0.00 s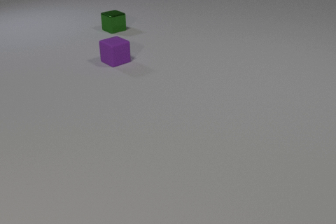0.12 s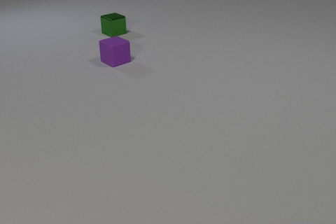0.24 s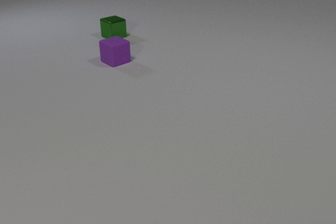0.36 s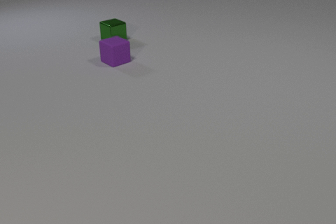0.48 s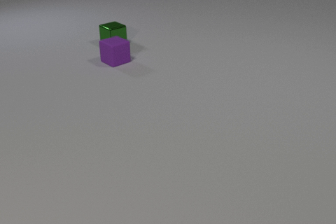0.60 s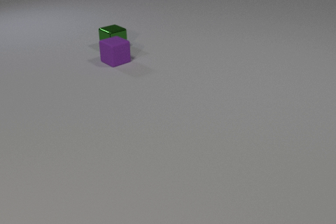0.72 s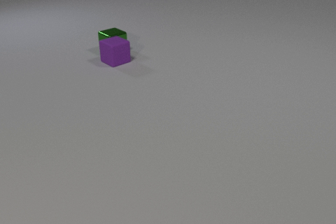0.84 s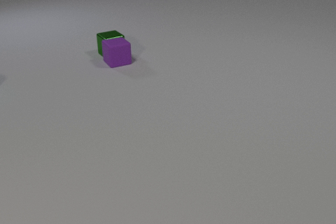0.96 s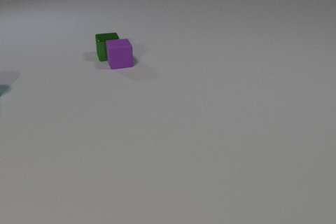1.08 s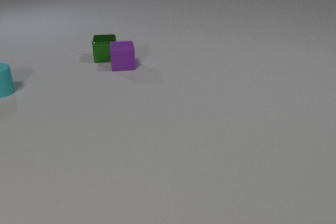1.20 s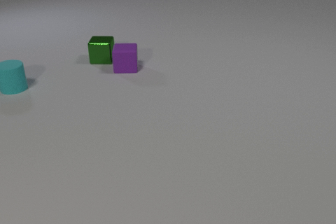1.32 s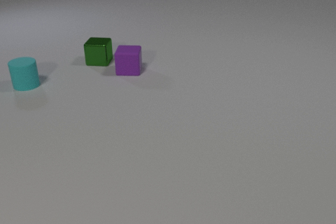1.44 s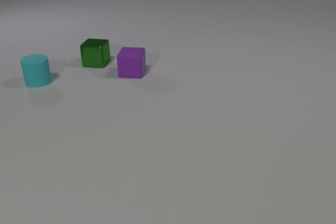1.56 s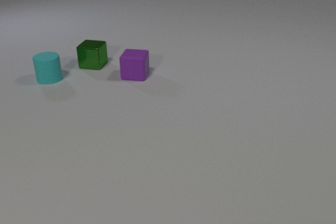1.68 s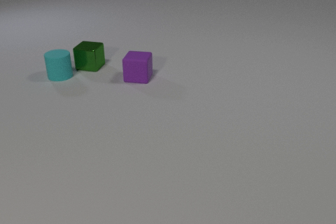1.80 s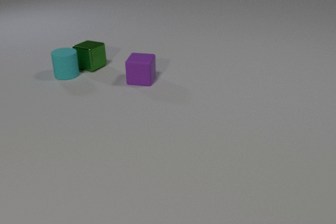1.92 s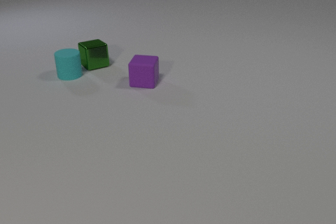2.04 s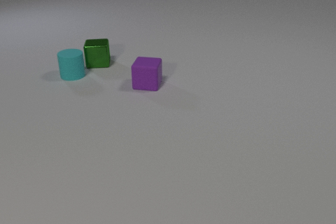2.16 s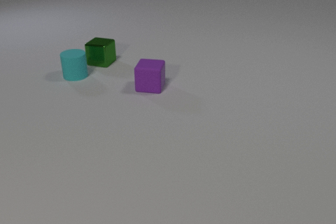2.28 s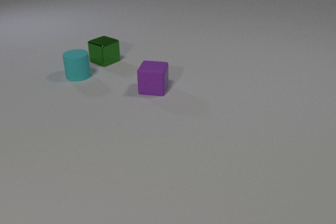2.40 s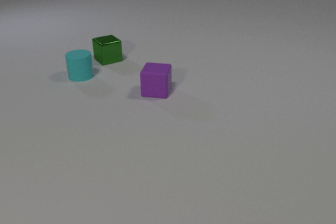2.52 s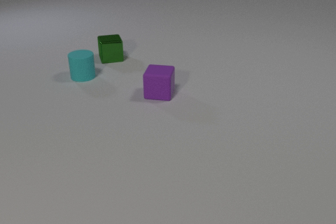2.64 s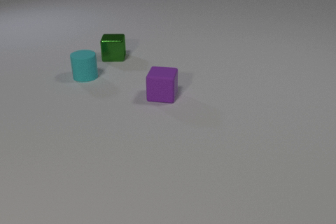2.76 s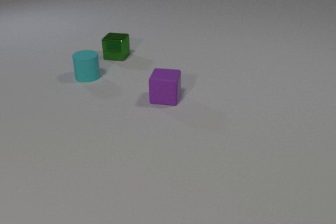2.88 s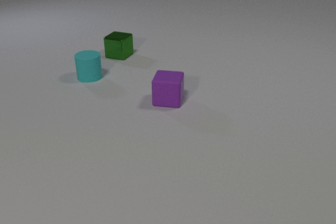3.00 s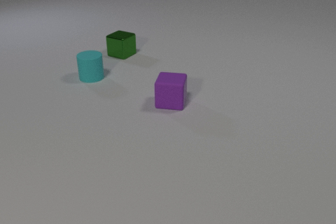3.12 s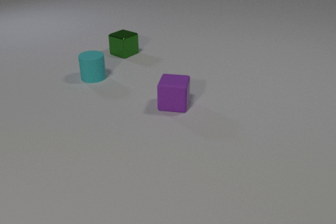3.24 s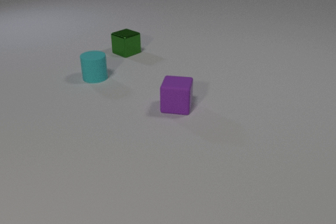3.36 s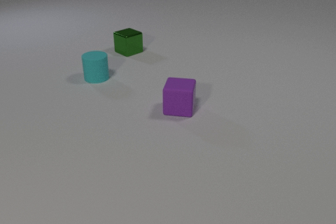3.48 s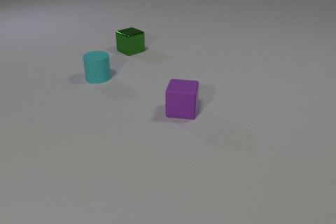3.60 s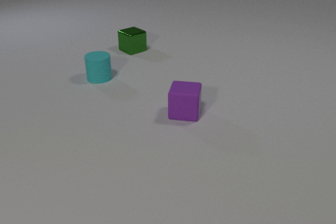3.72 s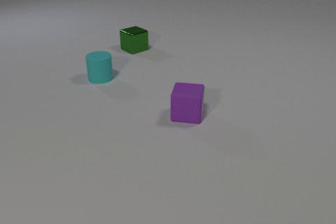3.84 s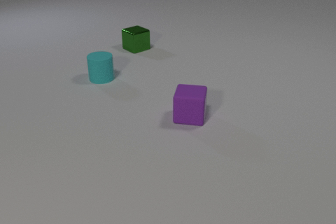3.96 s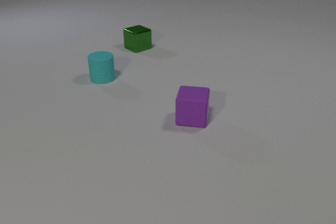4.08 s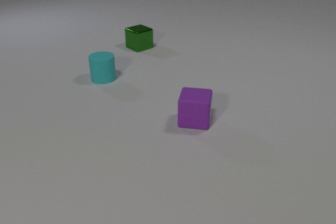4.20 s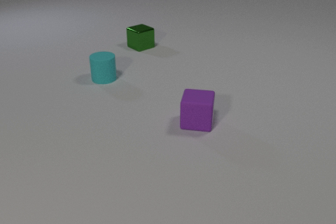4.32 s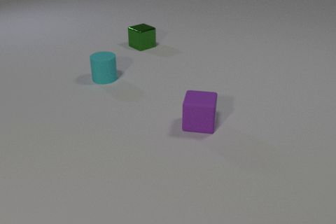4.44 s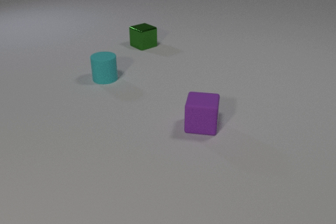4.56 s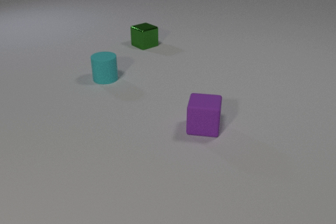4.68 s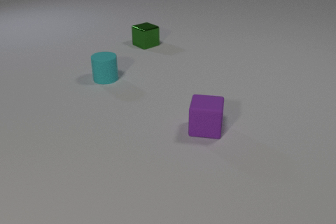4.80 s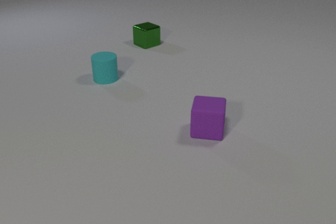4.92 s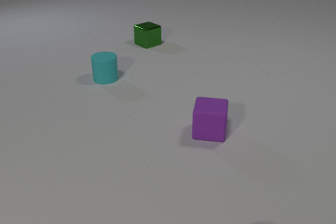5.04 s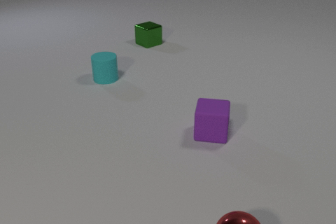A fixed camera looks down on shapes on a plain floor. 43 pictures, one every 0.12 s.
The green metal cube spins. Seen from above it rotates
clockwise.
The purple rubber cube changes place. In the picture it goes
toward the camera.
0.00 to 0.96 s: The green metal cube slides toward the camera, spins clockwise seen from above by about 30 degrees, its near face sliding to the left. The purple rubber cube slides toward the camera, spins so that its near face slides to the left, clockwise seen from above. The green metal cube and the purple rubber cube collide.
0.96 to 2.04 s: The green metal cube slides toward the camera and to the left, spins so that its near face slides to the left, clockwise seen from above. The purple rubber cube slides toward the camera and to the right, spins so that its near face slides to the left, clockwise seen from above. The cyan rubber cylinder slides to the right. The green metal cube and the cyan rubber cylinder collide.
2.04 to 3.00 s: The green metal cube slides to the right and away from the camera, spins clockwise seen from above by about 120 degrees, its near face sliding to the left. The purple rubber cube slides toward the camera and to the right. The cyan rubber cylinder slides to the right and toward the camera.
3.00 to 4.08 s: The green metal cube slides away from the camera and to the right. The purple rubber cube slides toward the camera and to the right. The cyan rubber cylinder slides to the right and toward the camera.
4.08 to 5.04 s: The green metal cube slides away from the camera and to the right. The purple rubber cube slides toward the camera and to the right. The red metal sphere comes in at the bottom edge, rolls away from the camera.
How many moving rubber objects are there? 2.
What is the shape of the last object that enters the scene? sphere.
Are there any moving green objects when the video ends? yes.
